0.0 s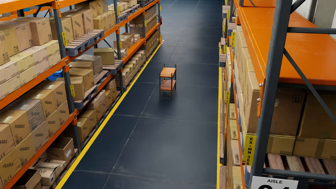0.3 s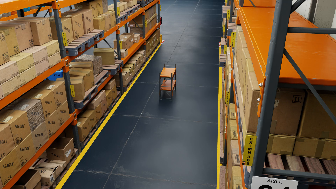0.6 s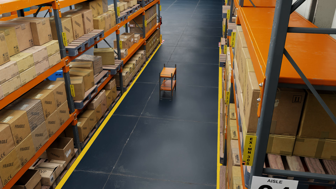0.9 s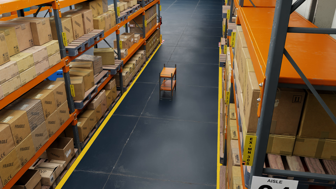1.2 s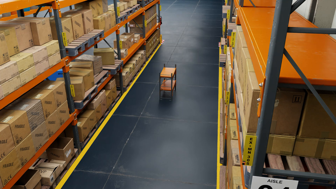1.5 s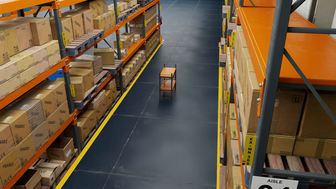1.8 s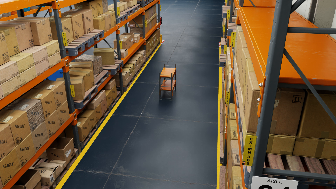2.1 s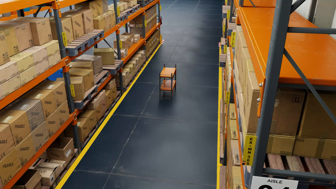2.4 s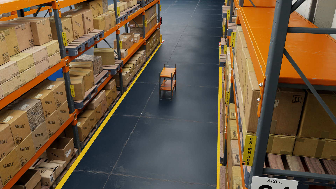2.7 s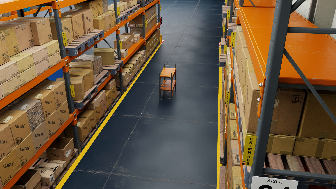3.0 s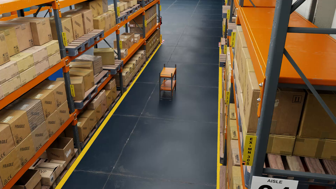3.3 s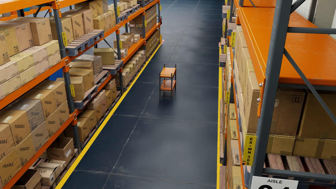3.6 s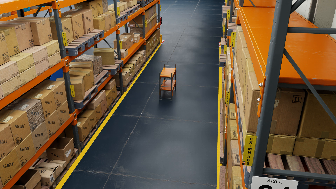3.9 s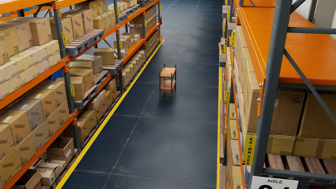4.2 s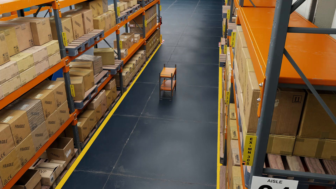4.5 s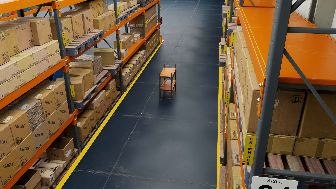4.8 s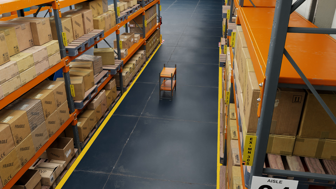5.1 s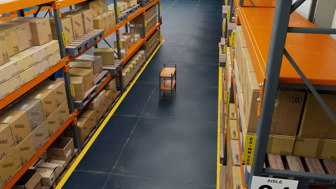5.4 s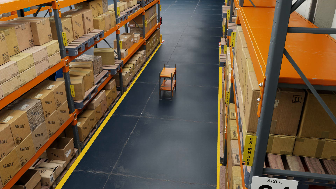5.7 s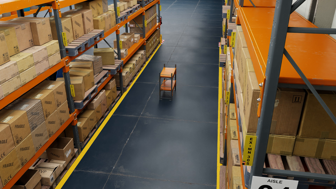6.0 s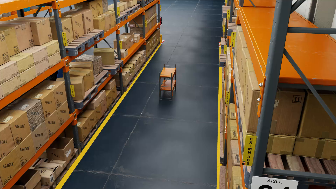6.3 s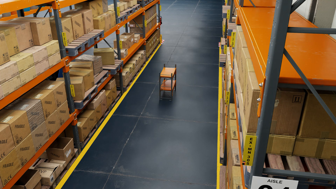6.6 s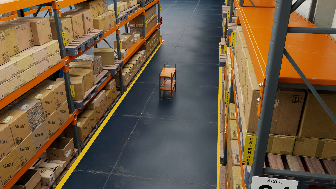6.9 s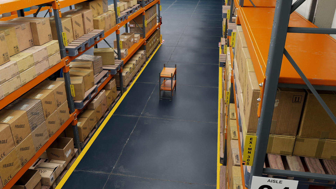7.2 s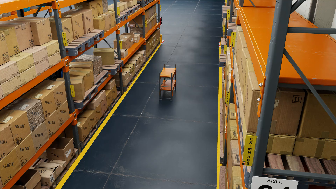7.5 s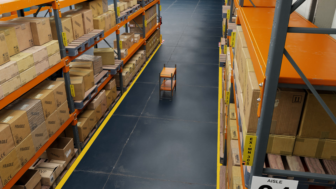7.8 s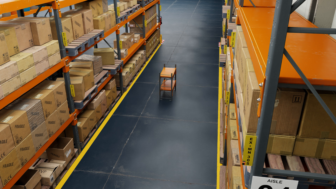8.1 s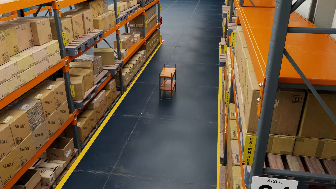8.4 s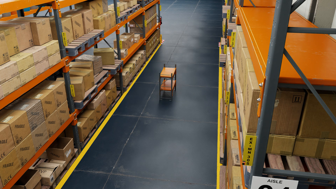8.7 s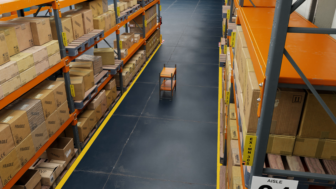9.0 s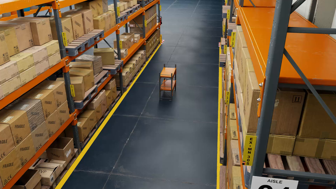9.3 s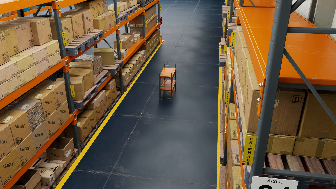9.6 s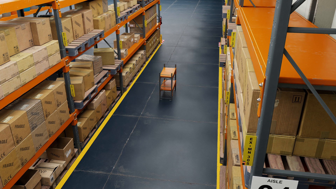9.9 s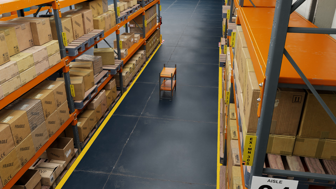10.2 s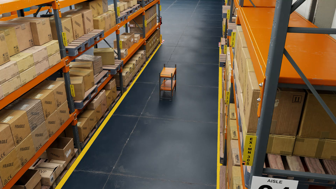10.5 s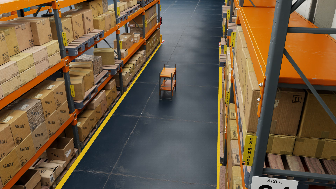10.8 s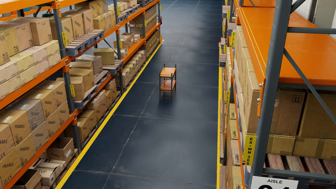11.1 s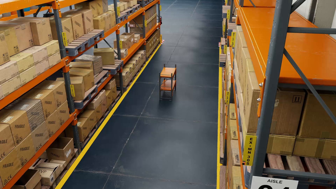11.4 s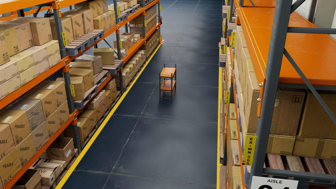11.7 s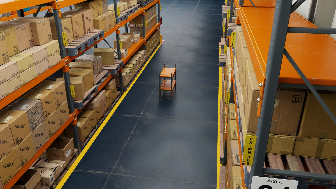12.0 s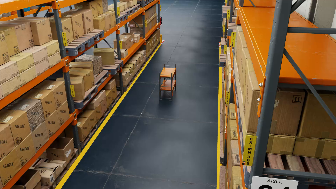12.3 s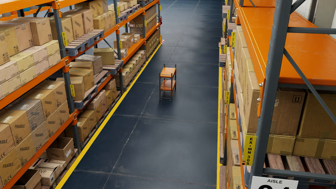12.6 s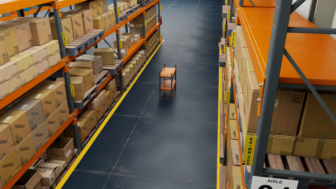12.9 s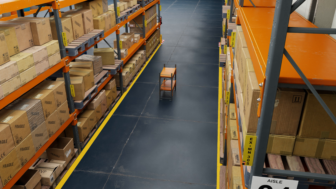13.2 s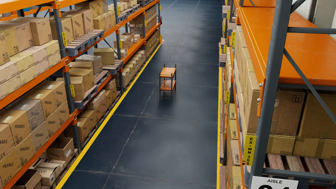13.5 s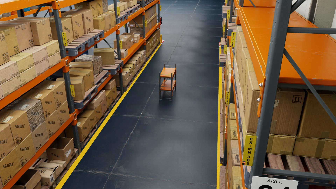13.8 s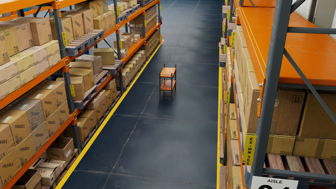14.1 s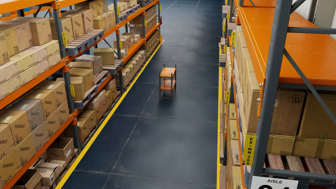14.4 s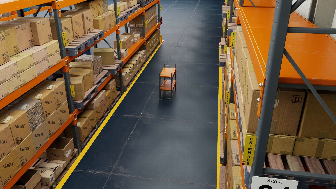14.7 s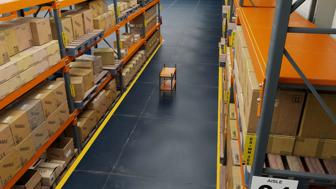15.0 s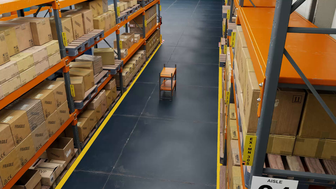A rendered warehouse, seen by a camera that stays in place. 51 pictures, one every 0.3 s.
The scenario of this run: A forklift runs into an object in its way.
